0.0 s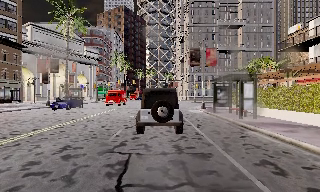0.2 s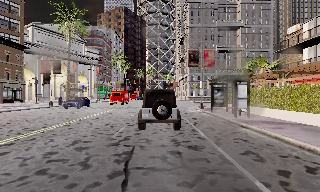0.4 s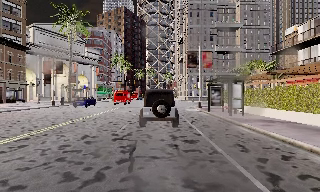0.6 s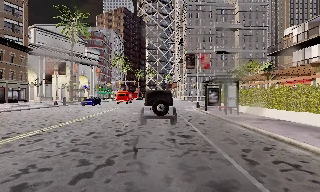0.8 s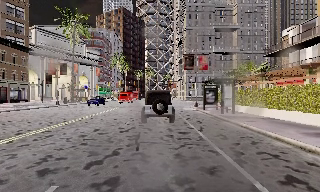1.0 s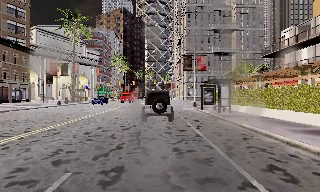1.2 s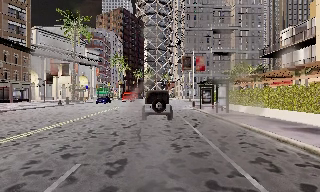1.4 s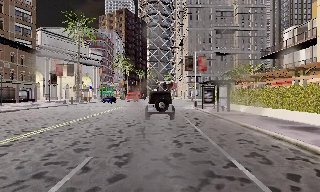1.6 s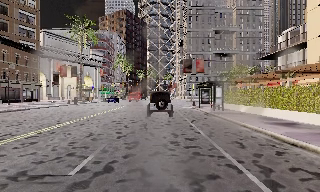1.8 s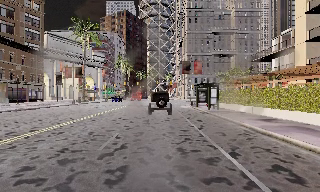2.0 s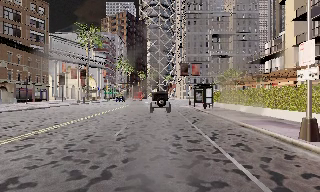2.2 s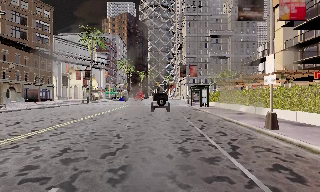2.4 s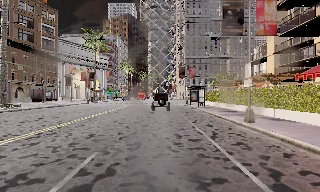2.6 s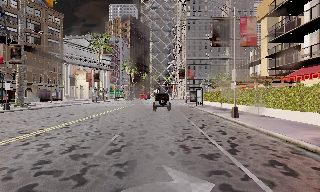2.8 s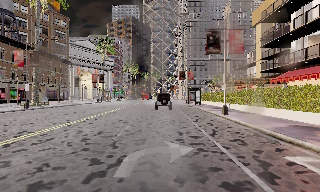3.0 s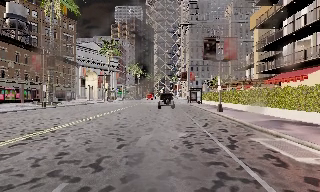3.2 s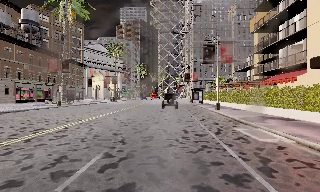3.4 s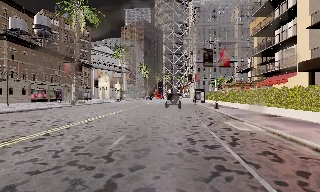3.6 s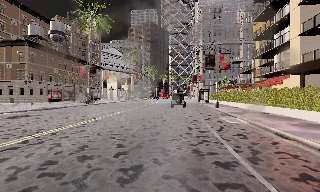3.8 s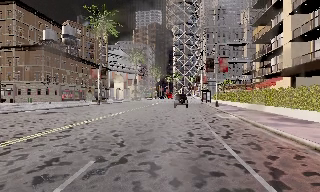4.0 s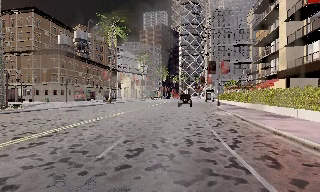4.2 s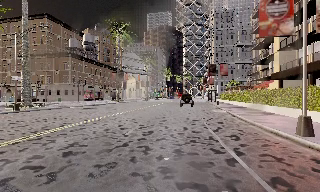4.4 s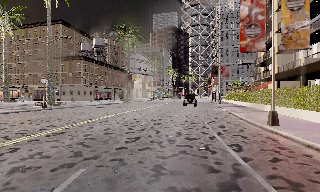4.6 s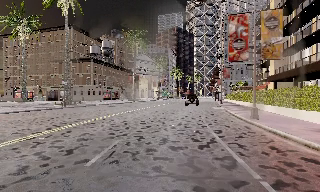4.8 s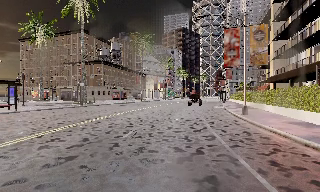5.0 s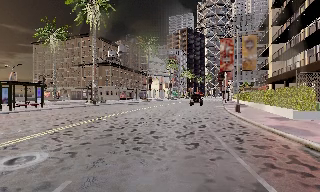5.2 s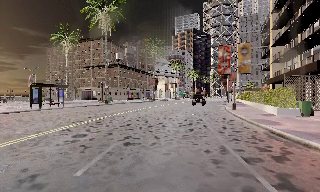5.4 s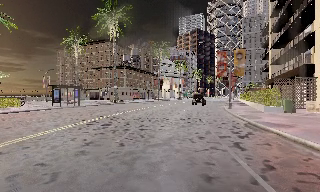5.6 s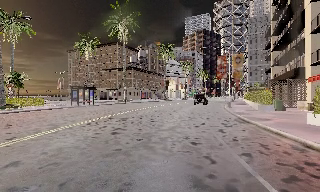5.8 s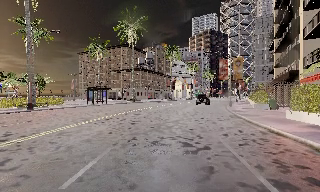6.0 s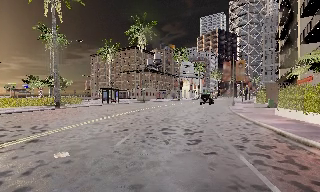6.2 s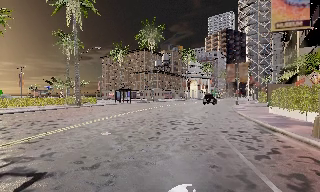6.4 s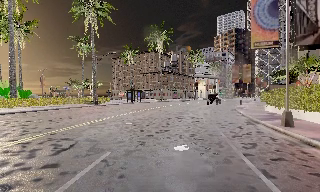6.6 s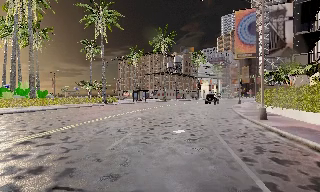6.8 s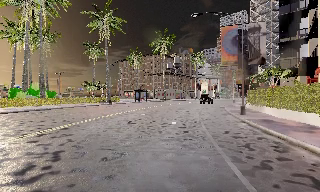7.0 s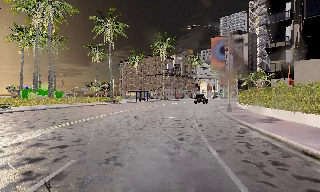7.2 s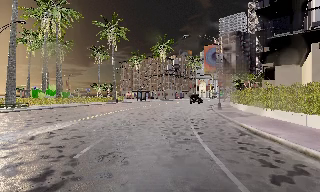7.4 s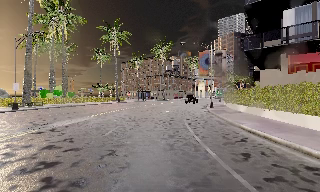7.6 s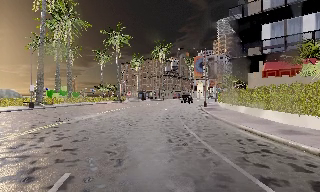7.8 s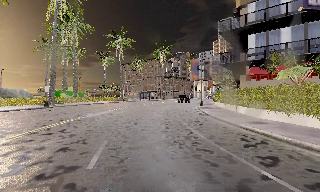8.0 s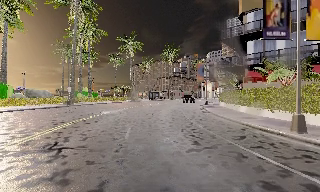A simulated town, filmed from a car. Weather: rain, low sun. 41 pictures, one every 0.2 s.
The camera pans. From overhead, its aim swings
counterclockwise.
The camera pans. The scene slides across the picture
to the right.
0.0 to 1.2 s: The camera travels backward, about 3.5 m, so what stands in front gets smaller.
1.2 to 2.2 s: The camera travels backward, about 6 m, so what stands in front gets smaller. It gains speed.
2.2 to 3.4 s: The camera travels backward, about 11 m, so what stands in front gets smaller.
3.4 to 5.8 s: The camera pans to its left, which is counterclockwise from overhead, by about 25 degrees. It travels backward, about 25 m, so what stands in front gets smaller.
5.8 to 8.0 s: The scene slides to the right, as the camera pans about 15 degrees to its left. It travels backward, about 25 m, so what stands in front gets smaller.
The film runs backward here.
